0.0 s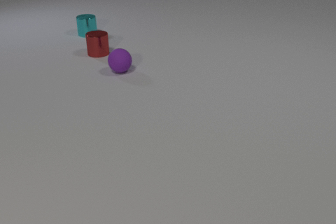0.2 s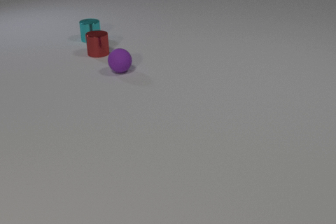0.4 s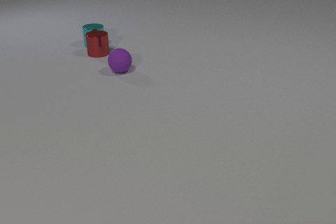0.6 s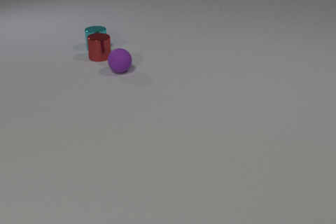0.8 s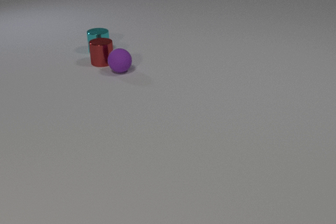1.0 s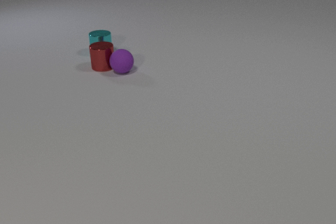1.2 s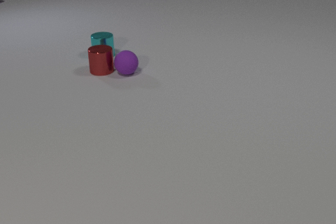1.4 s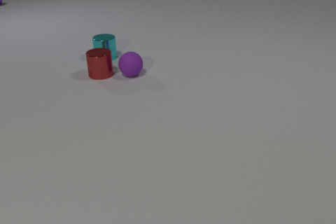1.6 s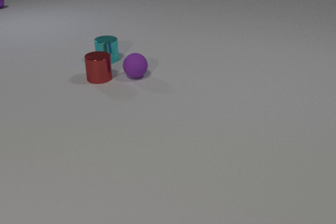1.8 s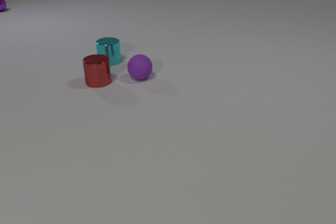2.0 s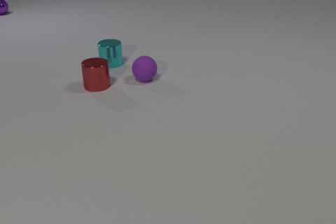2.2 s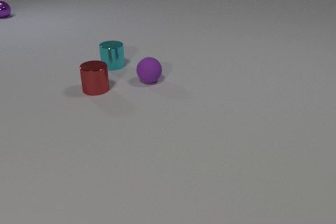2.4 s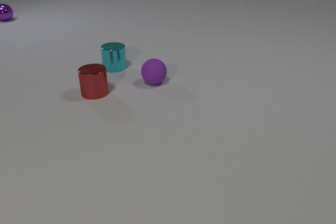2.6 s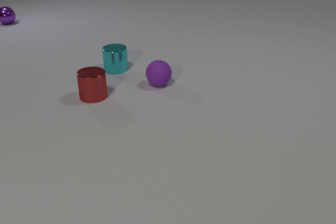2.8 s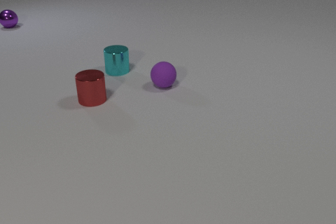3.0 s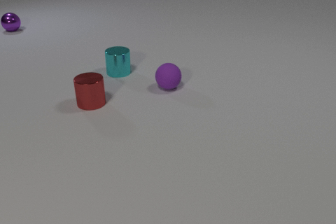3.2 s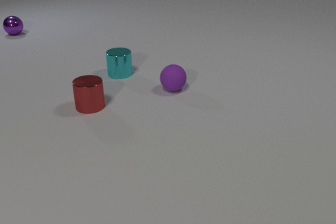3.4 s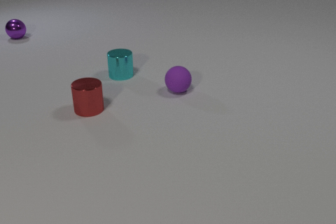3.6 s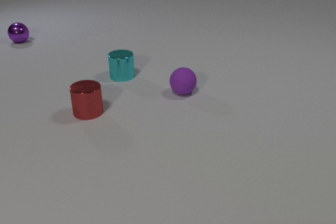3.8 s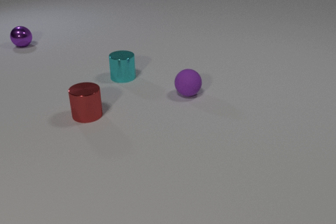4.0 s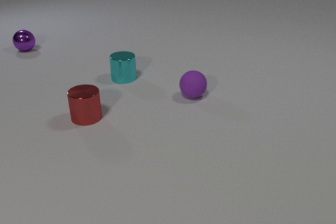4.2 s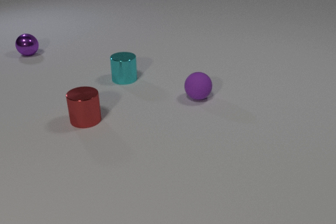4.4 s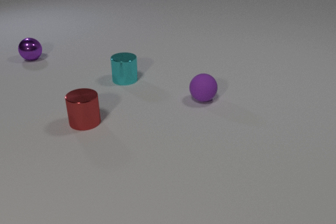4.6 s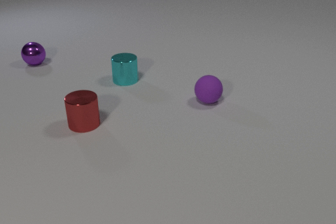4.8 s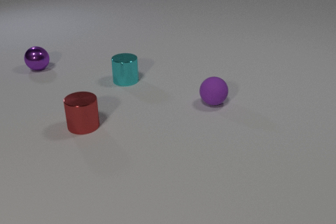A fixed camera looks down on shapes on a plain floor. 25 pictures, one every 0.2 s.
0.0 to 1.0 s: The cyan metal cylinder slides toward the camera. The red metal cylinder slides toward the camera. The cyan metal cylinder and the red metal cylinder collide. The red metal cylinder and the purple rubber sphere collide.
1.0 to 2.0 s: The cyan metal cylinder slides toward the camera. The red metal cylinder slides toward the camera. The purple rubber sphere rolls to the right and toward the camera. The purple metal sphere comes in at the left edge, rolls toward the camera.
2.0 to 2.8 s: The cyan metal cylinder slides toward the camera. The red metal cylinder slides toward the camera. The purple rubber sphere rolls to the right and toward the camera. The purple metal sphere rolls toward the camera.
2.8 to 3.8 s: The cyan metal cylinder slides toward the camera. The red metal cylinder slides toward the camera. The purple rubber sphere rolls to the right and toward the camera. The purple metal sphere rolls toward the camera.
3.8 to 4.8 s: The cyan metal cylinder slides toward the camera. The red metal cylinder slides toward the camera. The purple rubber sphere rolls to the right and toward the camera. The purple metal sphere rolls toward the camera.
What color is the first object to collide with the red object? cyan.
How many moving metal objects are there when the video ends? 3.
Are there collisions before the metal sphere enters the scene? yes.
